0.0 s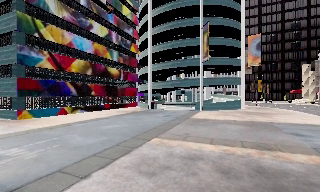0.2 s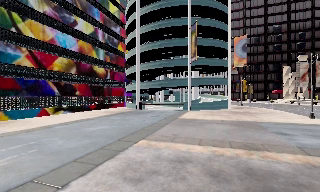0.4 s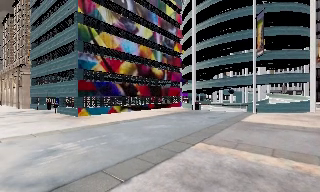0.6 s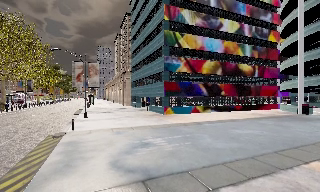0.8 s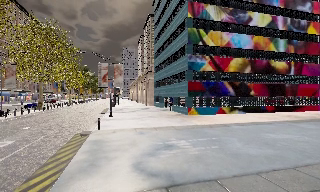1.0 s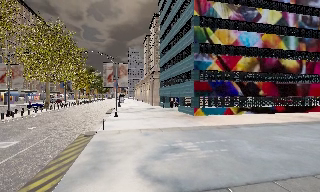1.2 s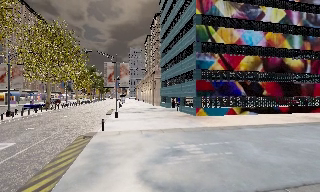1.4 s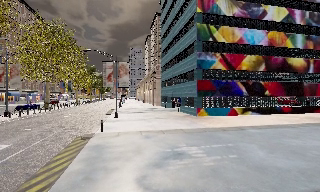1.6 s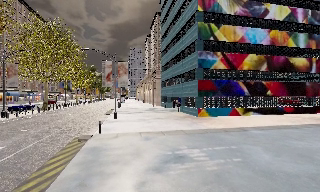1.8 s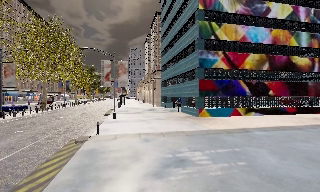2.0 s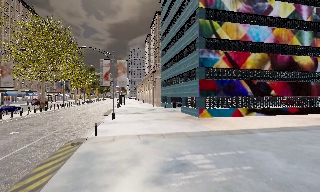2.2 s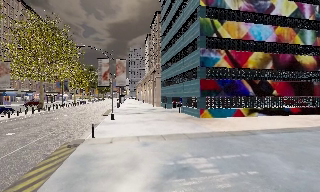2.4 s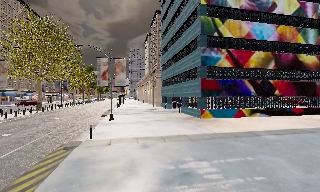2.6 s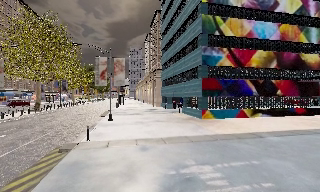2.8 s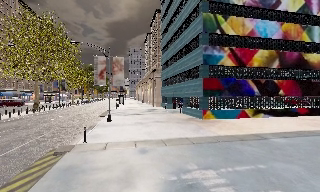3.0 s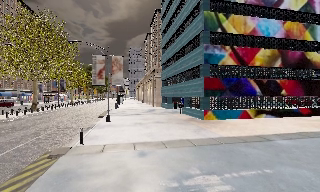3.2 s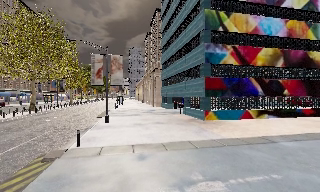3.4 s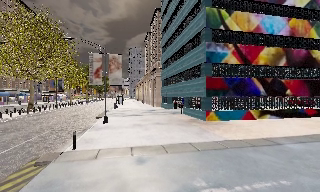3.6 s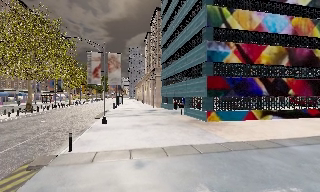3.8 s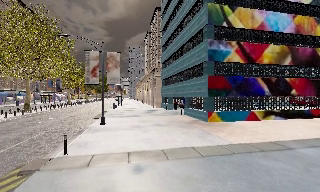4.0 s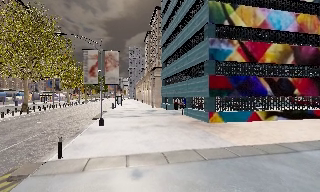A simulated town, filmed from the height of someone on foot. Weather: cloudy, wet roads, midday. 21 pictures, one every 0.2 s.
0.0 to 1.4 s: The scene slides to the right, as the camera pans about 55 degrees to its left. It travels forward, about 2.5 m.
1.4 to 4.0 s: The camera travels forward, about 4.5 m, so what stands in front looms larger.
The film runs forward here.
